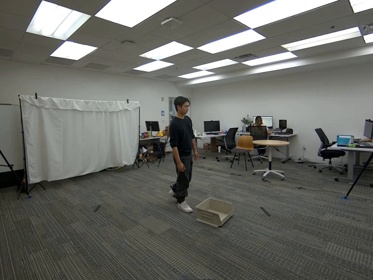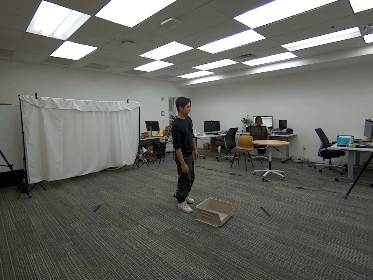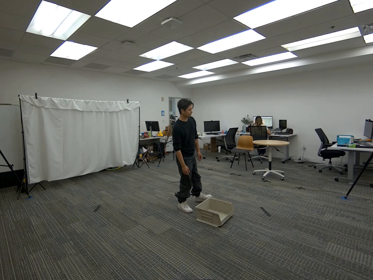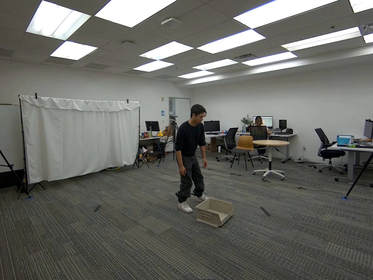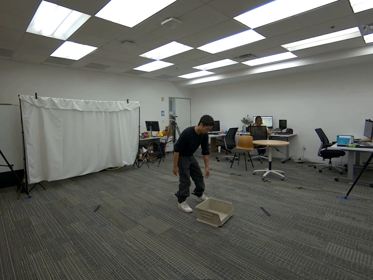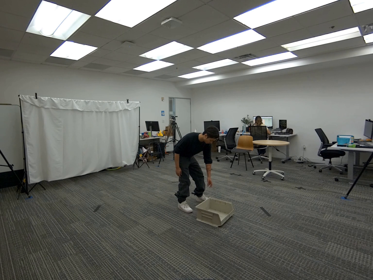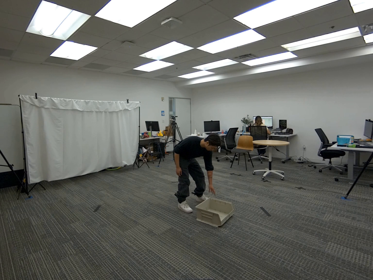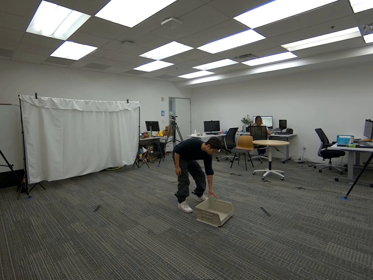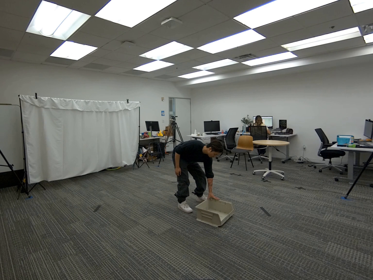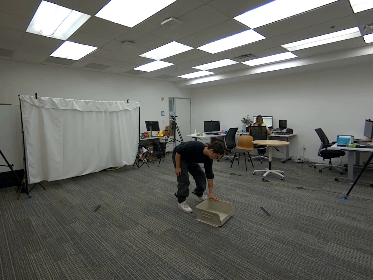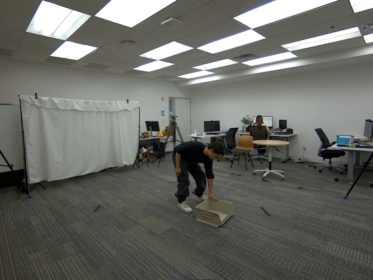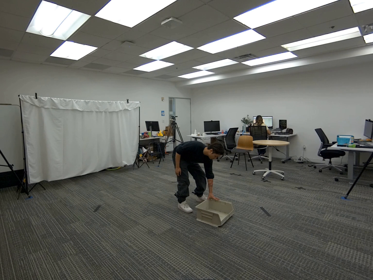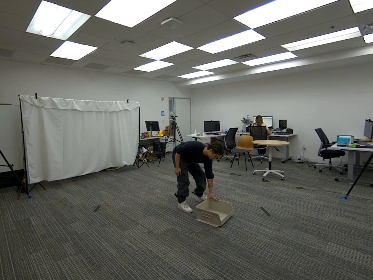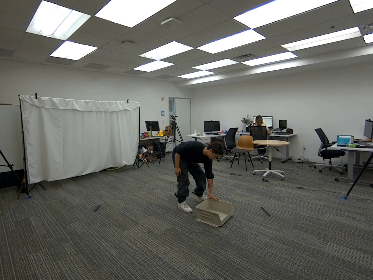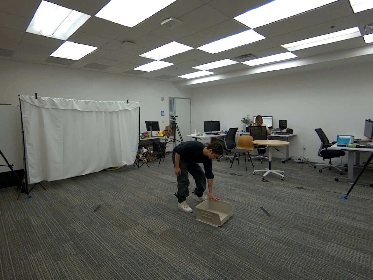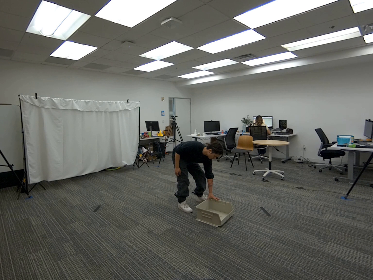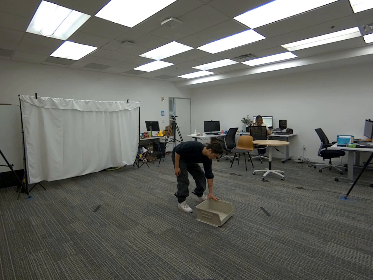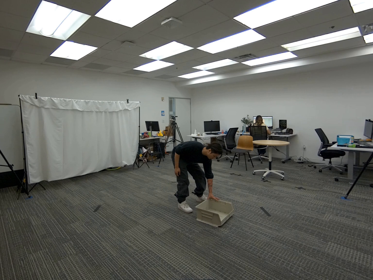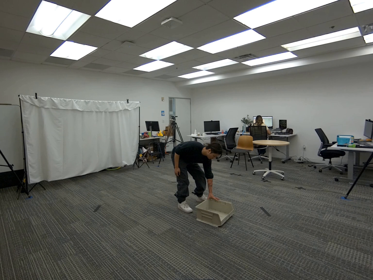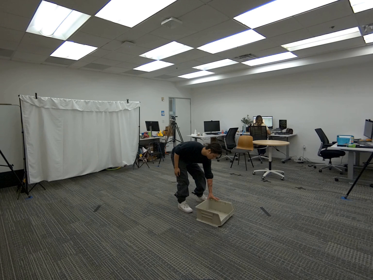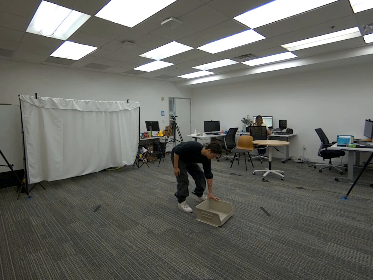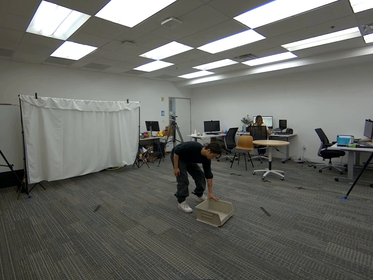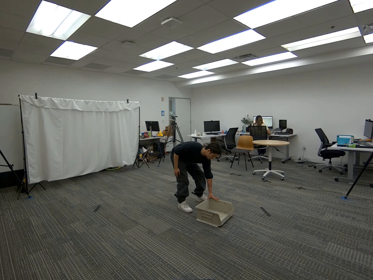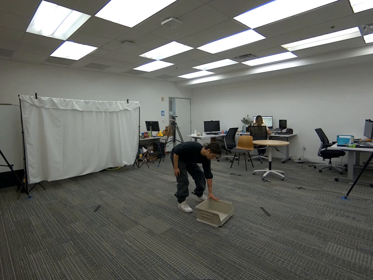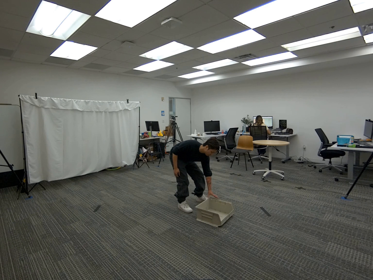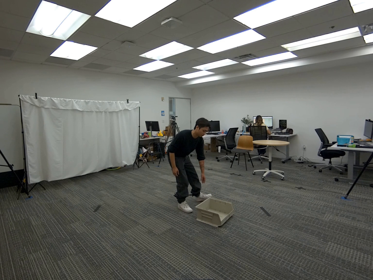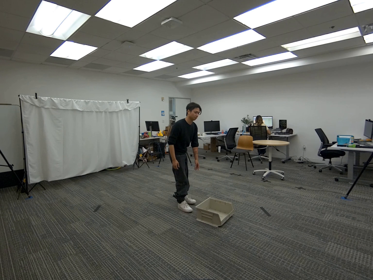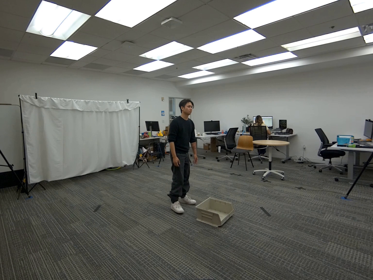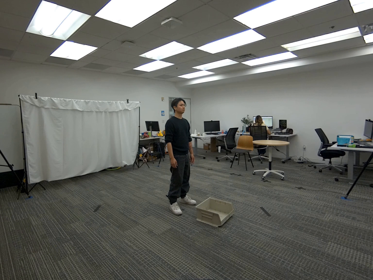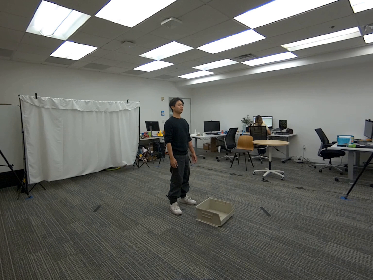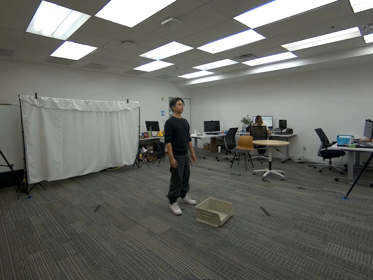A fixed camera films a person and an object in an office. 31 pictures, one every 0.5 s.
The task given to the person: Walk over to the beige bin on the ground and touch the beige bin using your left hand. Step away from the beige bin when the sequence is complete.
